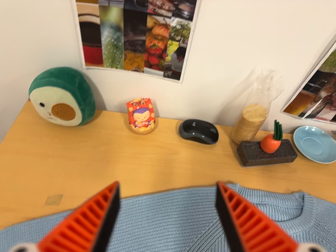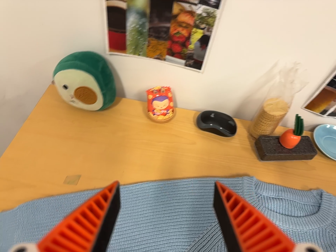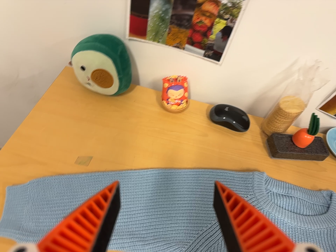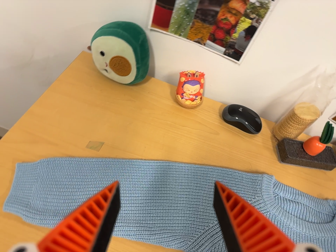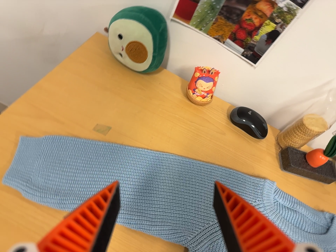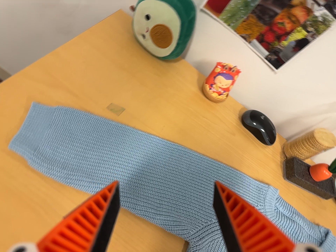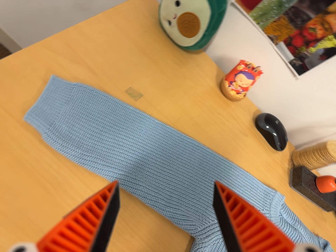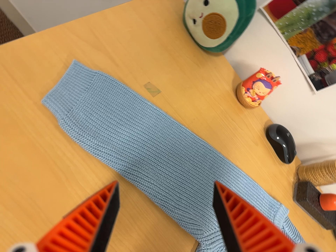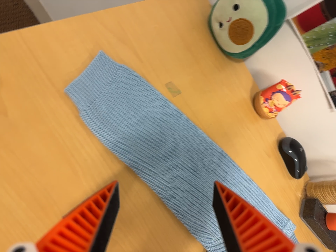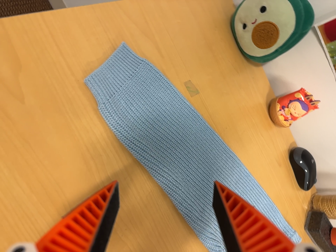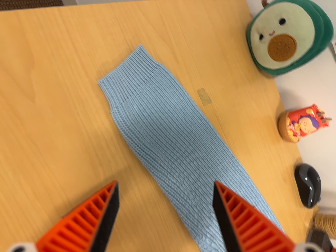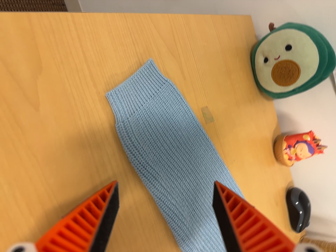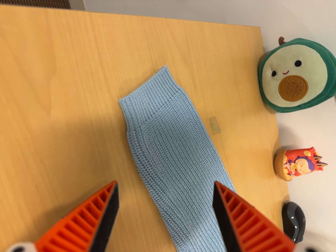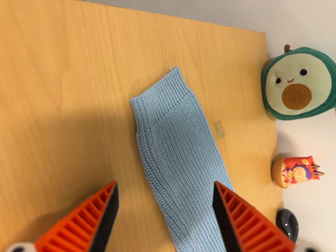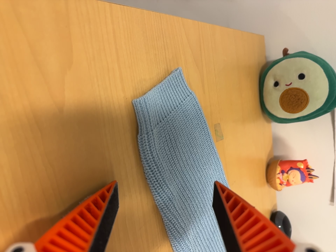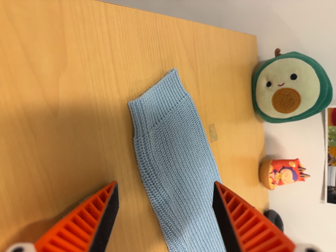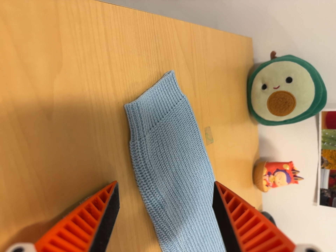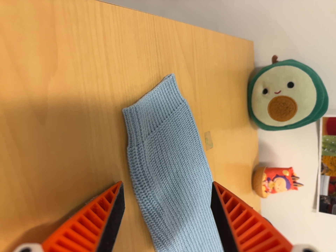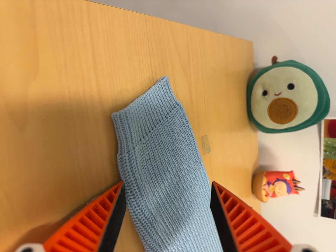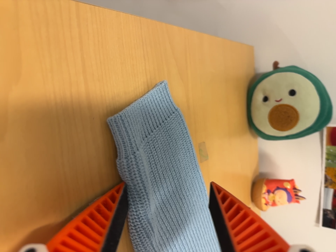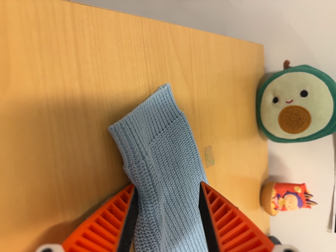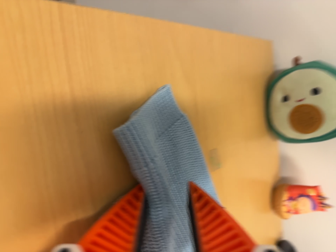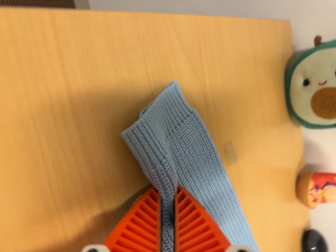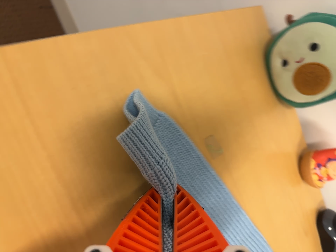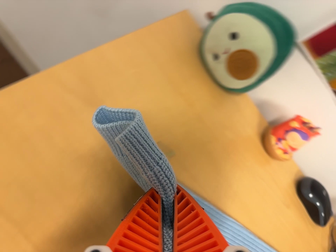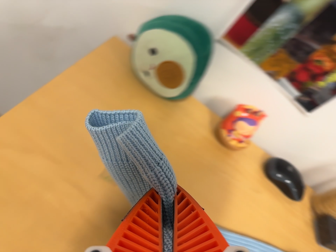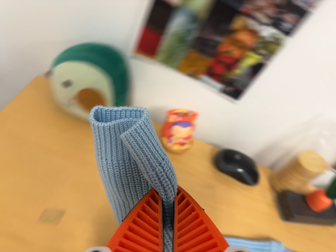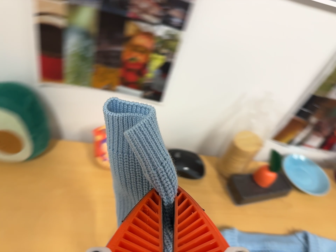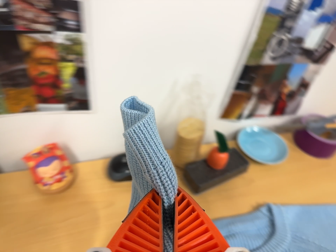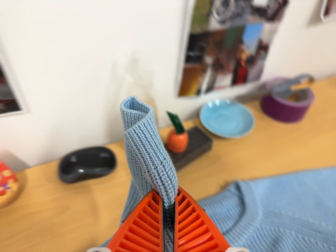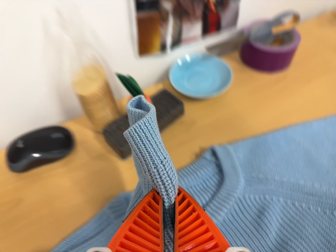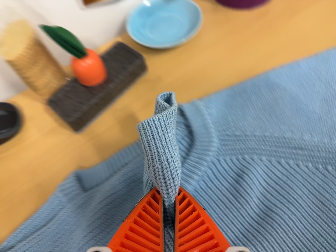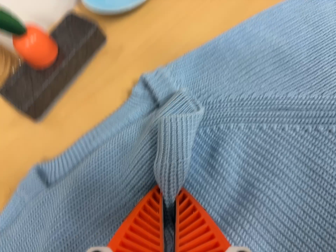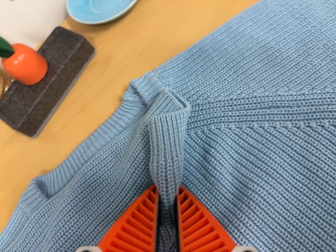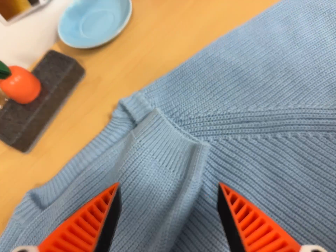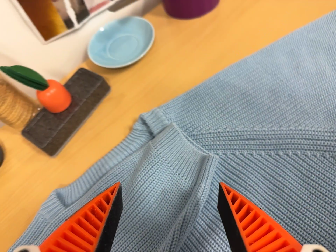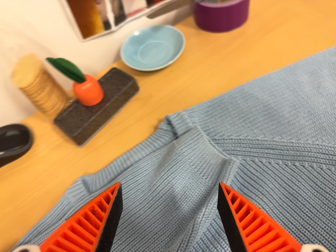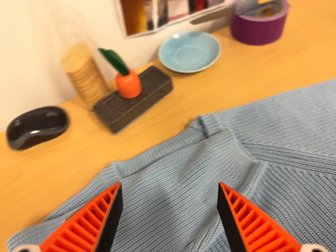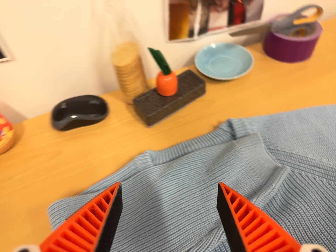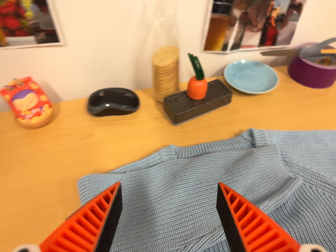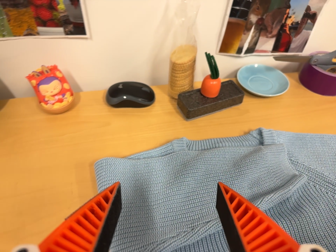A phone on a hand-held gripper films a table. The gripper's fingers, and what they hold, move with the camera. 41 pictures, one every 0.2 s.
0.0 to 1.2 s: The camera travels to its left and toward the bottom of its view, about 20 cm, so close, fixed things drift to the right. It rolls about its line of sight by about 40 degrees, and the scene rotates clockwise.
1.2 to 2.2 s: The camera travels to its left, about 14 cm, so close, fixed things drift to the right. It rolls about its line of sight by about 25 degrees, and the scene rotates clockwise.
2.2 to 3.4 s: The camera pans to its right by about 10 degrees. It travels to its left, about 8 cm. It rolls about its line of sight by about 10 degrees, and the scene rotates clockwise.
3.4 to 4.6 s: The camera pans to its left by about 15 degrees. It travels to its right, about 10 cm. It rolls about its line of sight by about 15 degrees, and the scene rotates counterclockwise.
4.6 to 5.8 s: The camera swings to its right by about 15 degrees, and the scene slides to the left. It travels to its right, about 50 cm, so close, fixed things drift to the left. It rolls about its line of sight by about 85 degrees, and the scene rotates counterclockwise.
5.8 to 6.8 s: The camera travels to its right and forward, about 22 cm, so close, fixed things drift to the left. Its aim tips toward the bottom of its view by about 15 degrees, and the scene shifts upward. It rolls about its line of sight by about 25 degrees, and the scene rotates counterclockwise.
6.8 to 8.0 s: The camera travels backward, to its left and toward the bottom of its view, about 22 cm, so what stands in front gets smaller. Its aim tips toward the top of its view by about 15 degrees. It rolls about its line of sight by about 35 degrees, and the scene rotates clockwise.
The film runs forward here.
